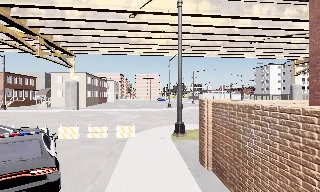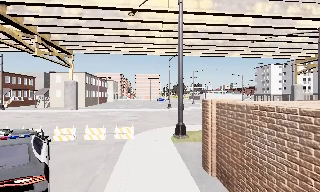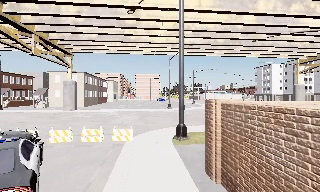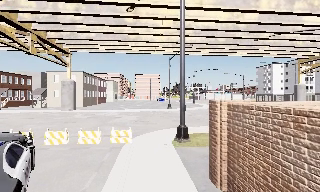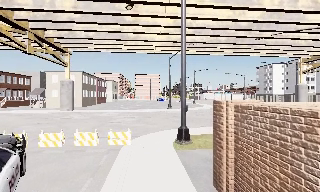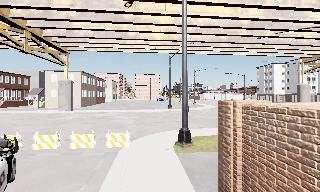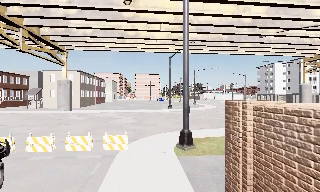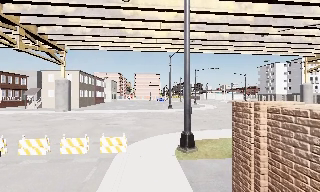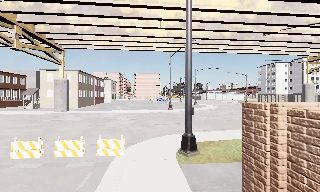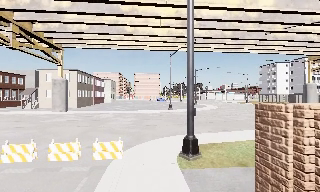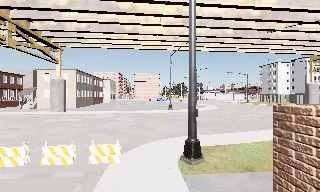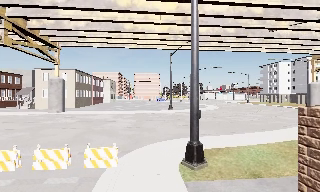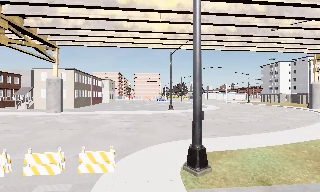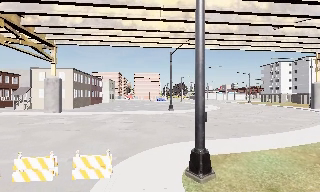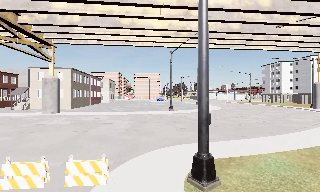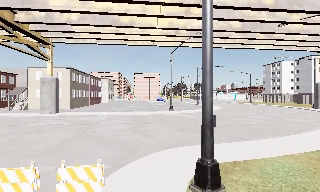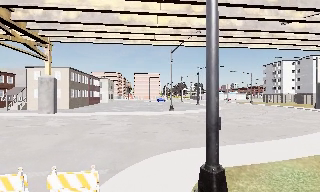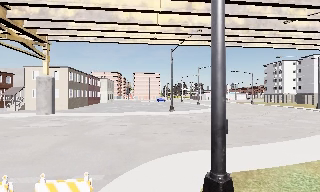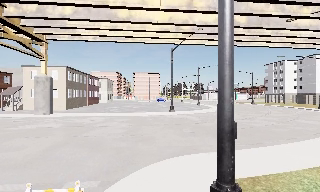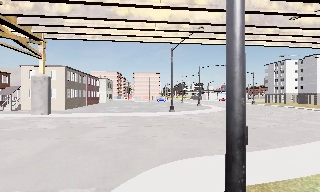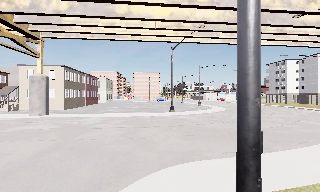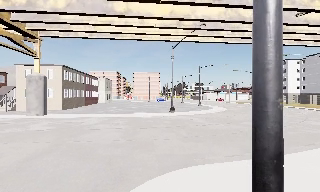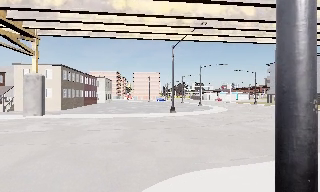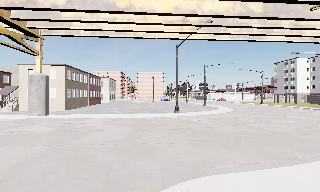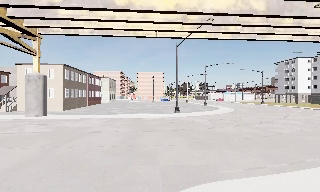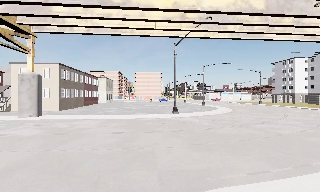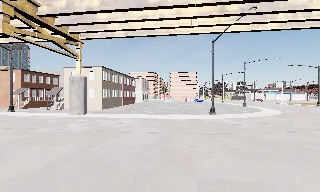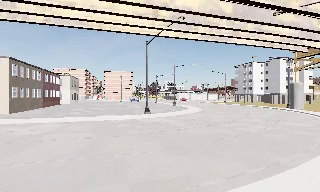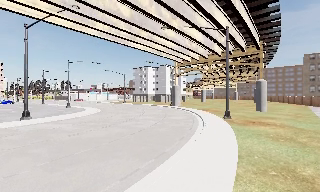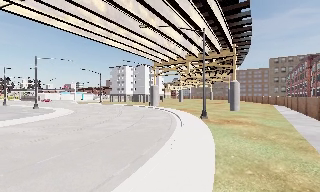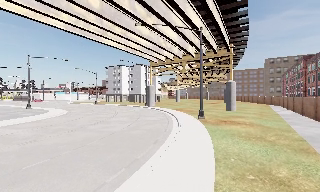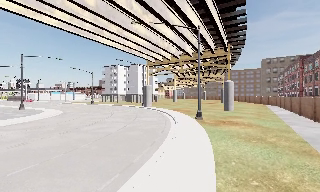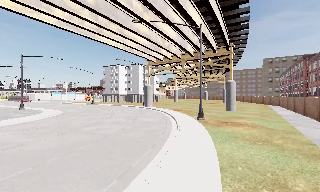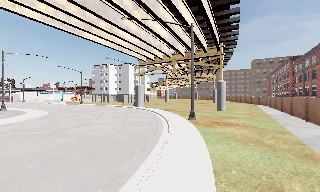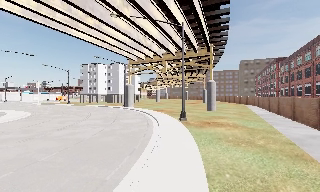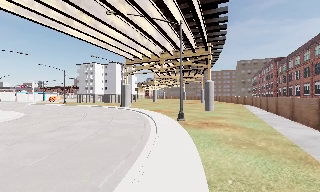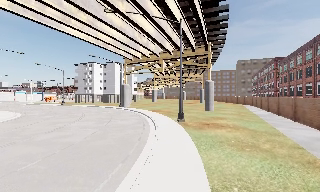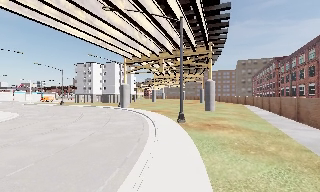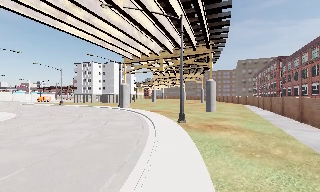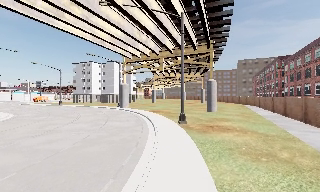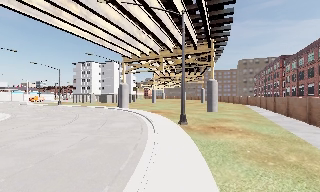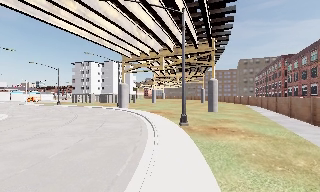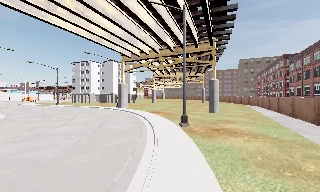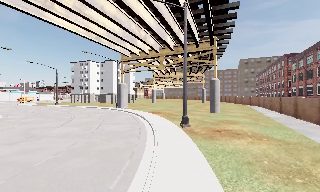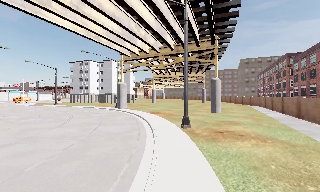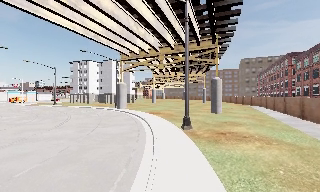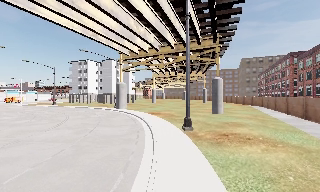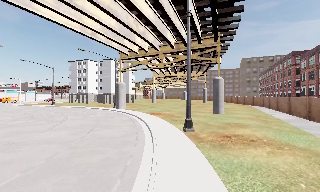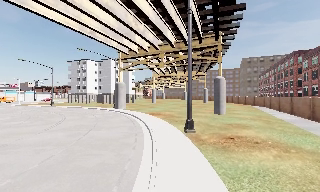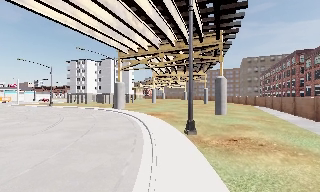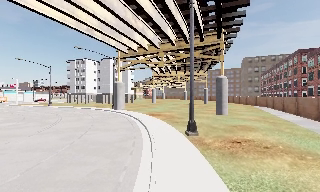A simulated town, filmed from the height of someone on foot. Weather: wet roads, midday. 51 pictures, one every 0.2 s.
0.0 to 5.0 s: The camera travels forward, about 10 m, so what stands in front looms larger.
5.0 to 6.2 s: The scene slides to the left, as the camera pans about 55 degrees to its right. It travels forward, about 2.5 m.
6.2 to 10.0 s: The camera travels forward, about 8 m, so what stands in front looms larger.
The film runs forward here.
